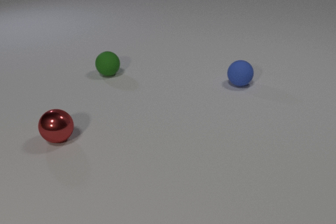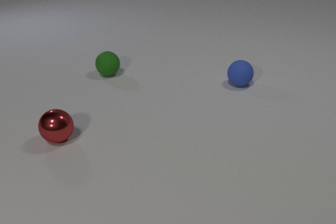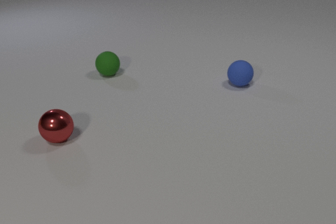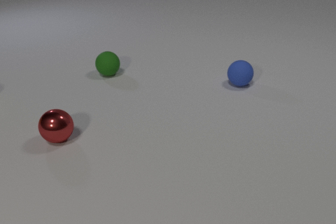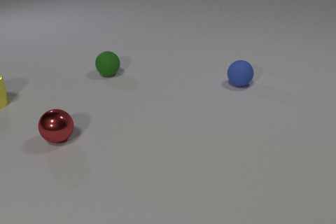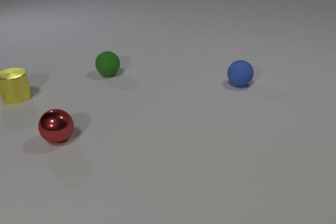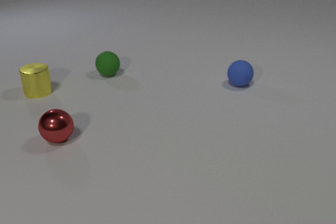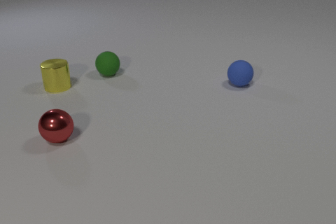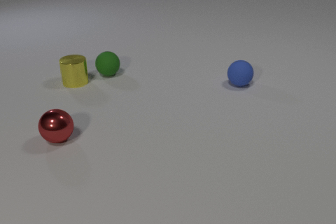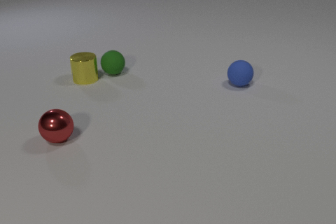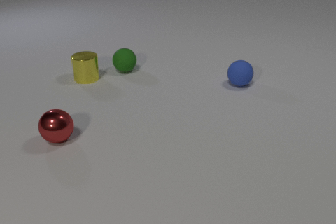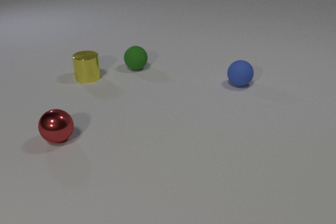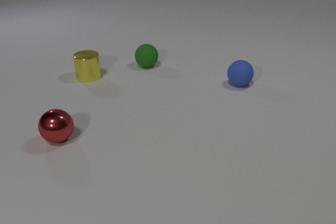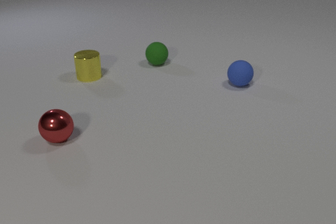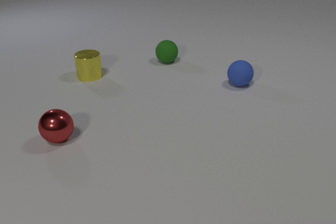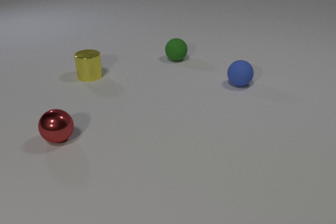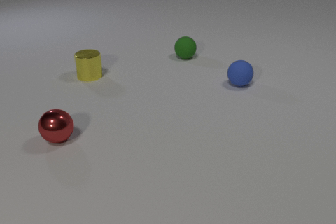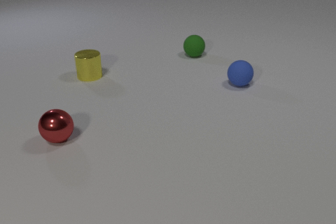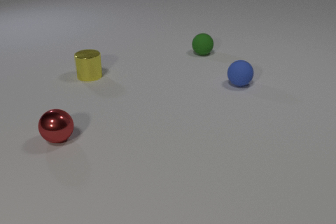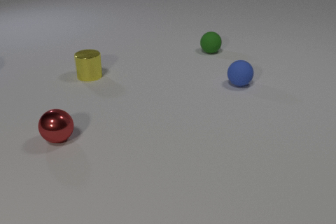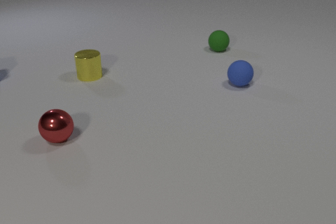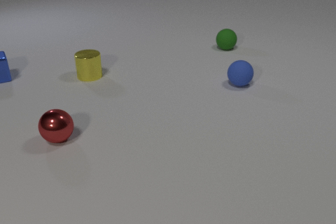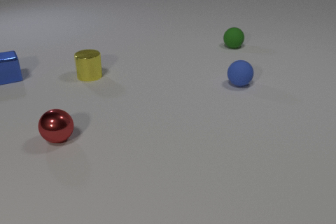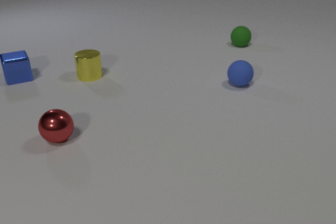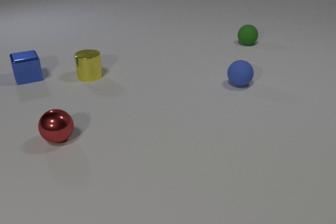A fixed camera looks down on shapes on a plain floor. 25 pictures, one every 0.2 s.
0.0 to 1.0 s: The yellow metal cylinder comes in at the left edge, slides to the right.
1.0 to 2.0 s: The yellow metal cylinder slides to the right. The green rubber sphere rolls to the right and away from the camera. The yellow metal cylinder and the green rubber sphere collide.
2.0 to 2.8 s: The green rubber sphere rolls to the right and away from the camera.
2.8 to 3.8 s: The green rubber sphere rolls to the right and away from the camera.
3.8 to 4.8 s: The green rubber sphere rolls to the right and away from the camera. The blue metal cube comes in at the left edge, slides to the right.
Are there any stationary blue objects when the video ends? yes.
How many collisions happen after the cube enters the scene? 0.
How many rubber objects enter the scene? 0.
